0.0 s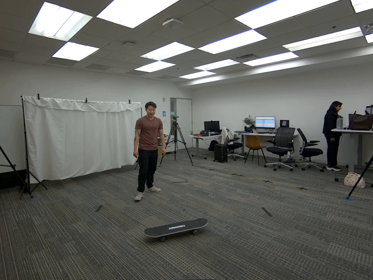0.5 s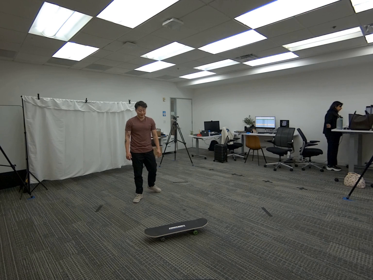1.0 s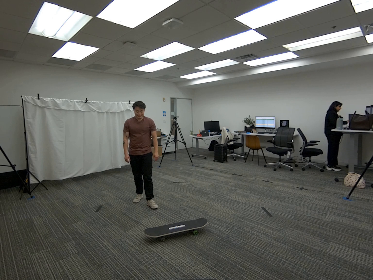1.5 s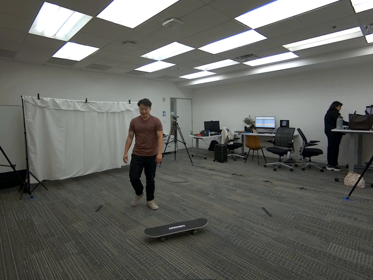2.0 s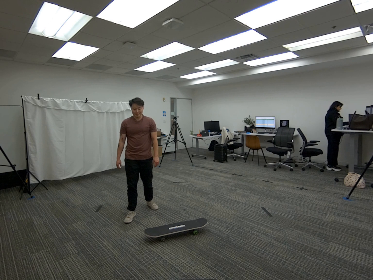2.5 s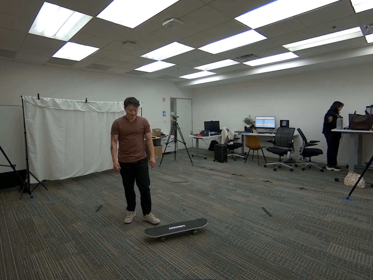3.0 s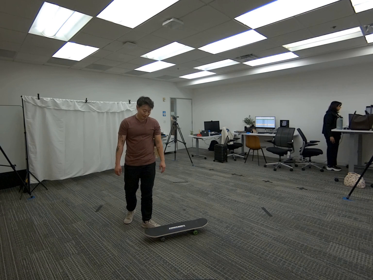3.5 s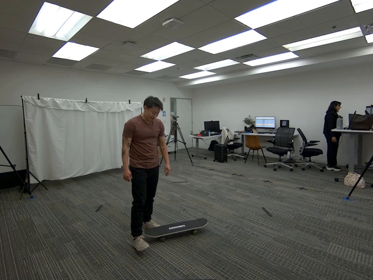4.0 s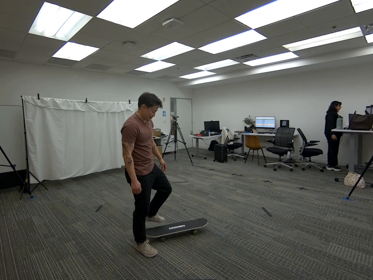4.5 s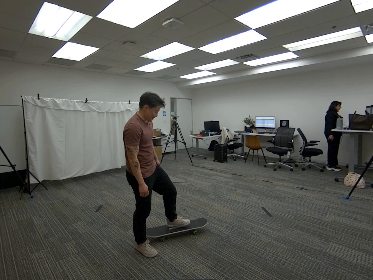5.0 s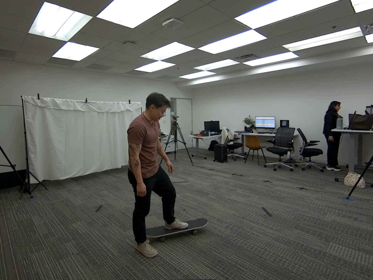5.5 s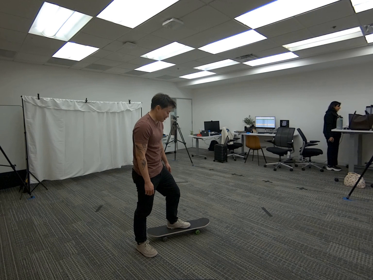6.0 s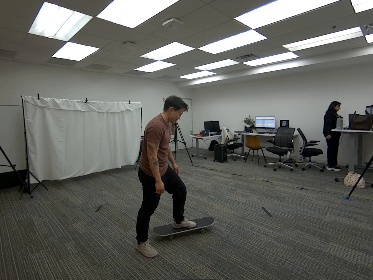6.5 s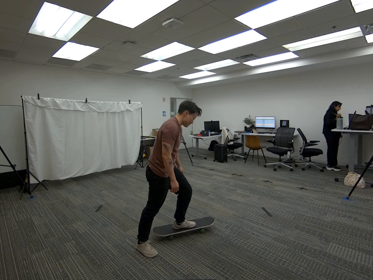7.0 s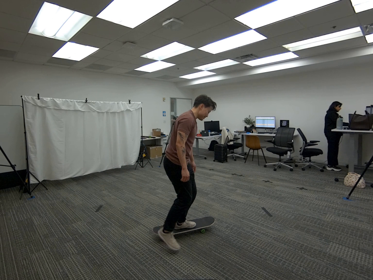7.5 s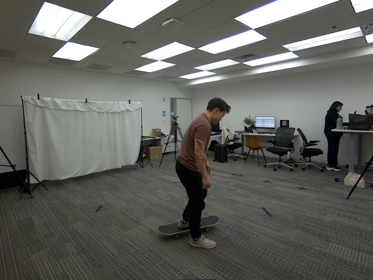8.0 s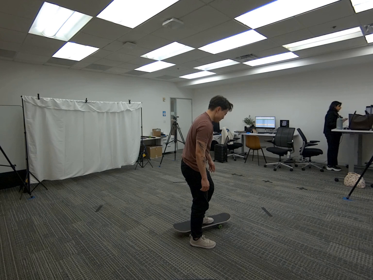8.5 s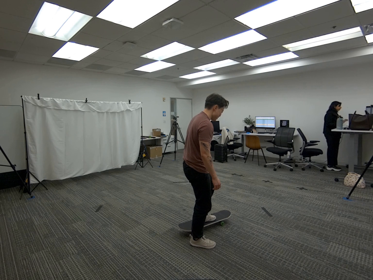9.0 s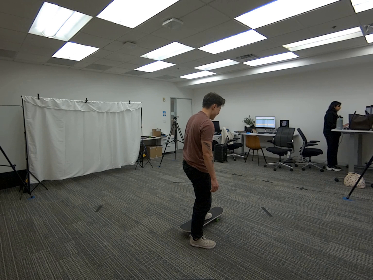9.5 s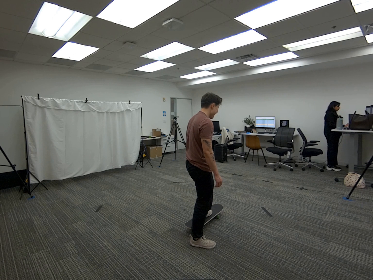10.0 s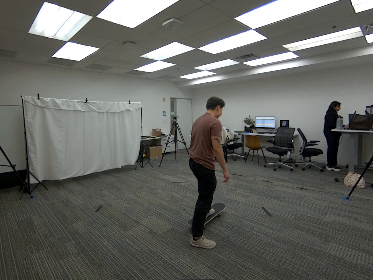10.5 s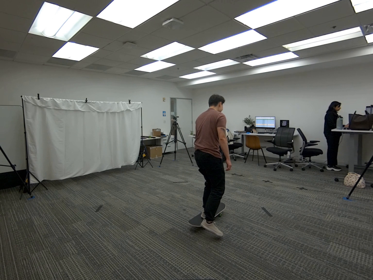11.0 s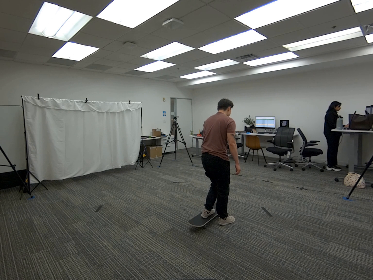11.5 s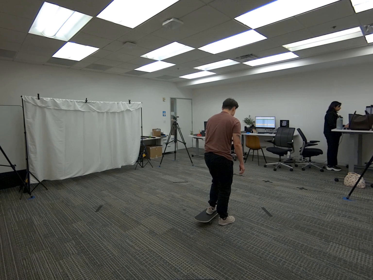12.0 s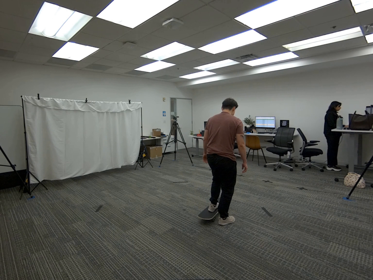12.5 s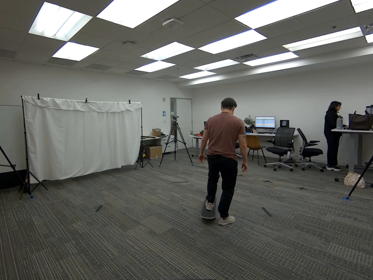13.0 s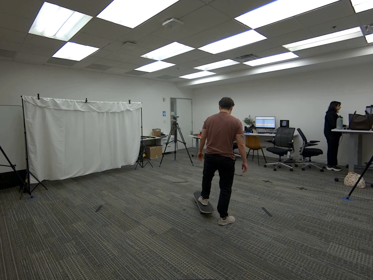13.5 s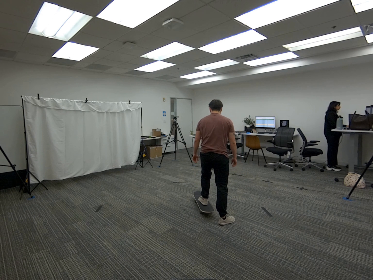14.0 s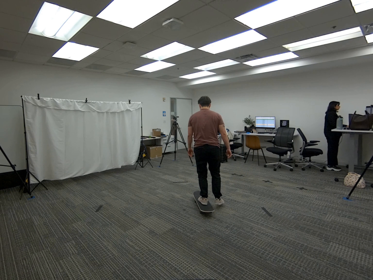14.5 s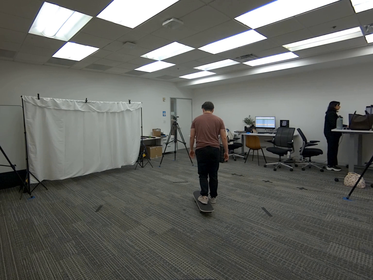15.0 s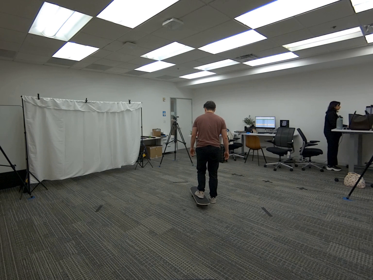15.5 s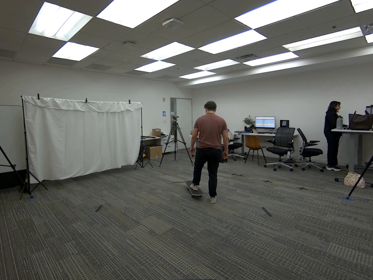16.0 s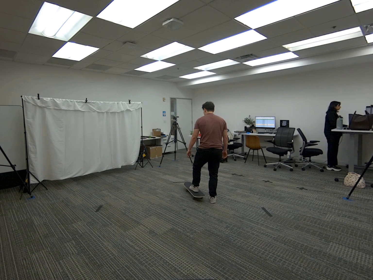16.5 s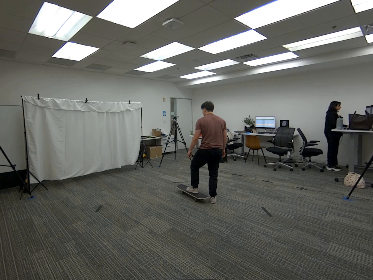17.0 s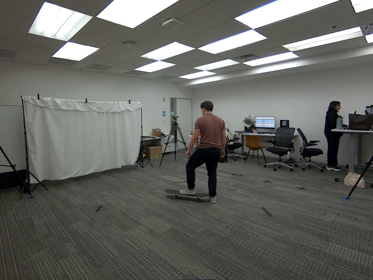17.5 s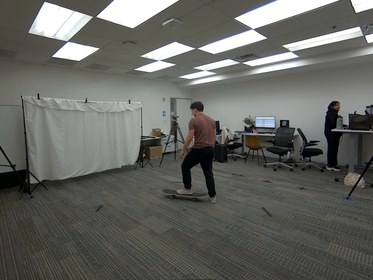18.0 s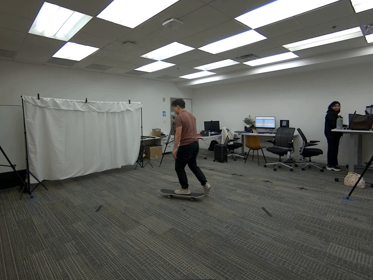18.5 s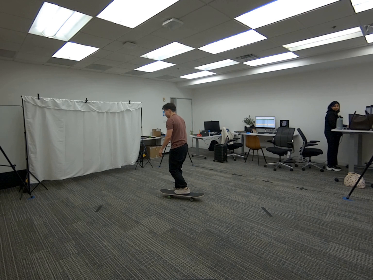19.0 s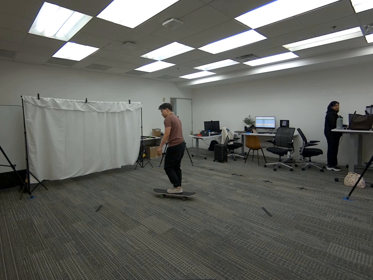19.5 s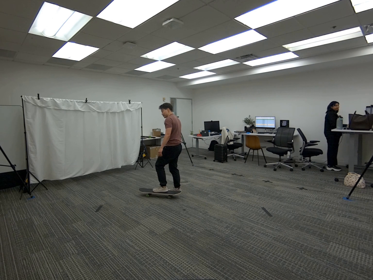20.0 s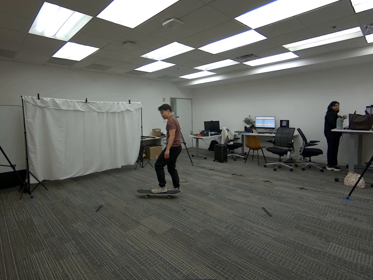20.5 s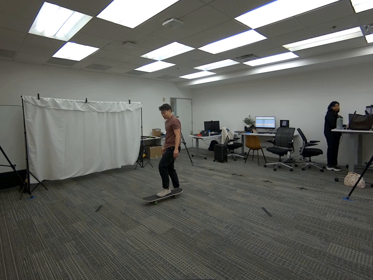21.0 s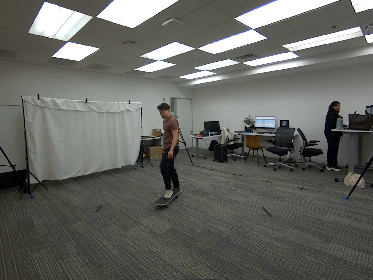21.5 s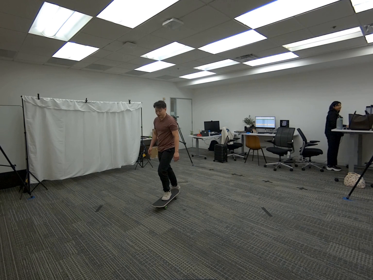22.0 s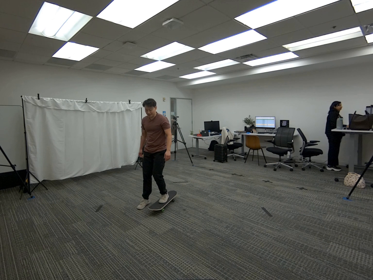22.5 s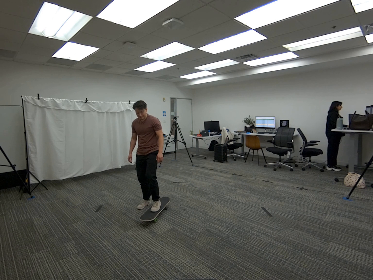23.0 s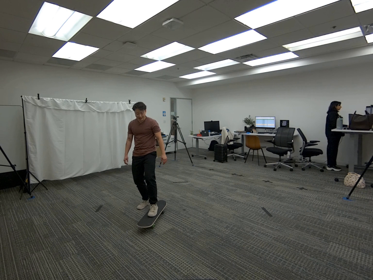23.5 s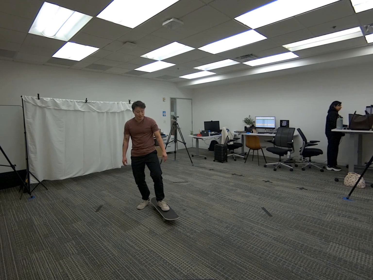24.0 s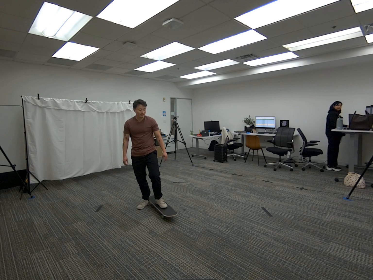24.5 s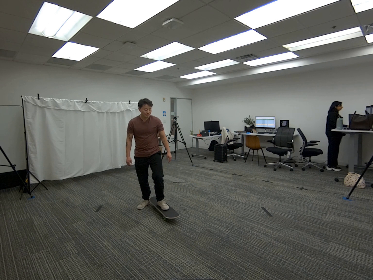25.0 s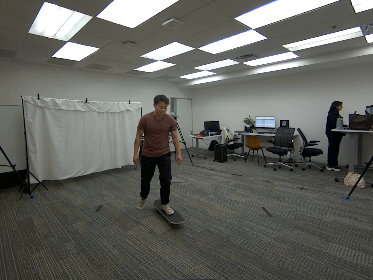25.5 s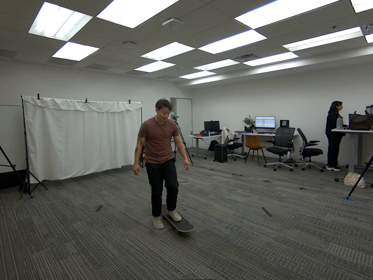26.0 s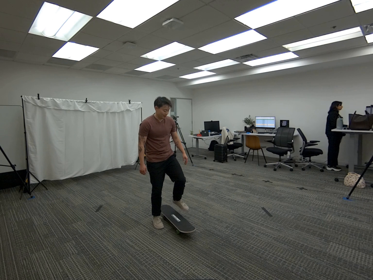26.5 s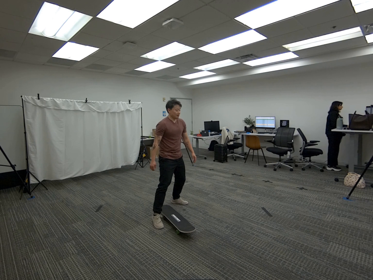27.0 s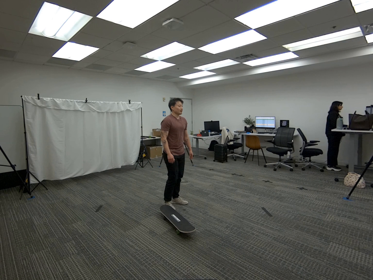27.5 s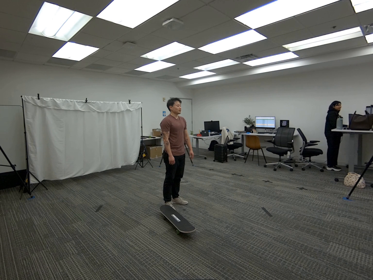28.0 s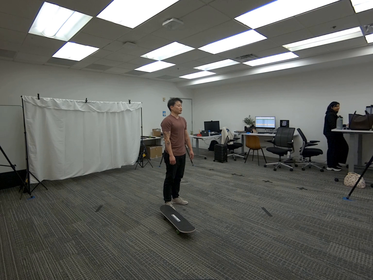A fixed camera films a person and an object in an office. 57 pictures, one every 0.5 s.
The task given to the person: Walk to the skateboard on the ground. Place one of your foot on the skateboard, and use the other foot to push you and the skateboard around the ground within the bounding areaa. When you are done, step off the skateboard.
